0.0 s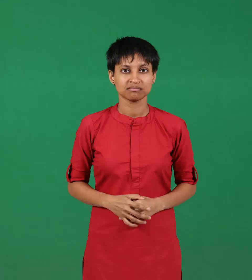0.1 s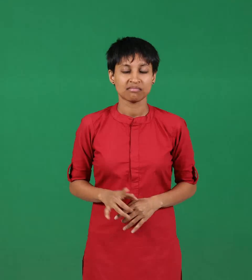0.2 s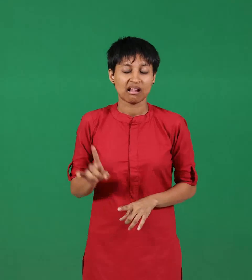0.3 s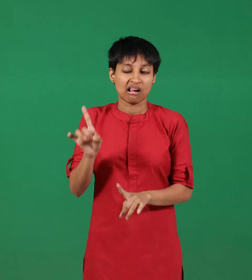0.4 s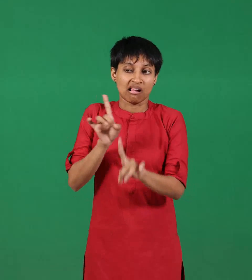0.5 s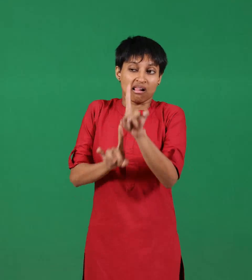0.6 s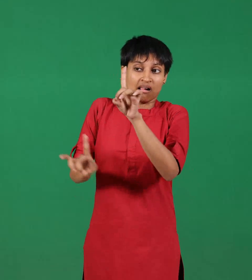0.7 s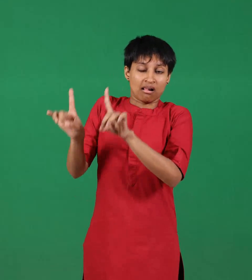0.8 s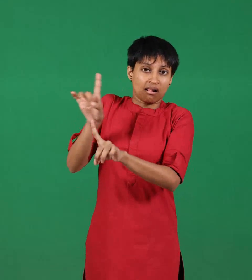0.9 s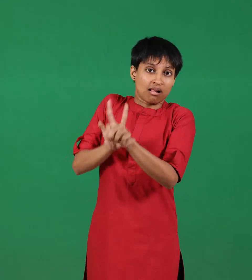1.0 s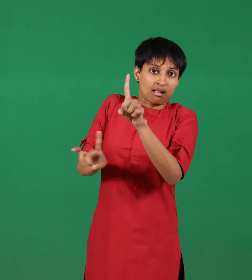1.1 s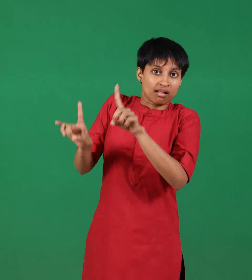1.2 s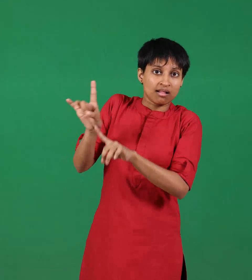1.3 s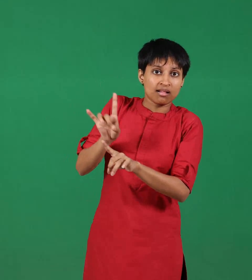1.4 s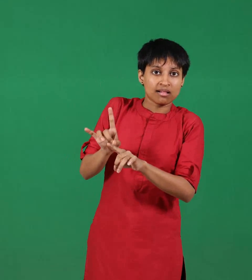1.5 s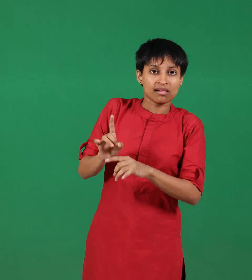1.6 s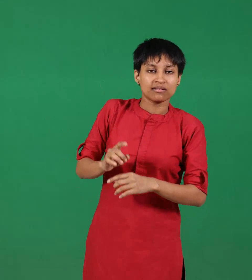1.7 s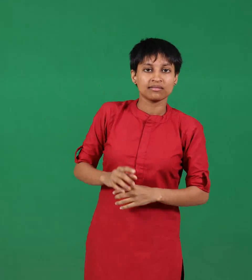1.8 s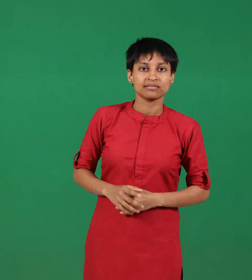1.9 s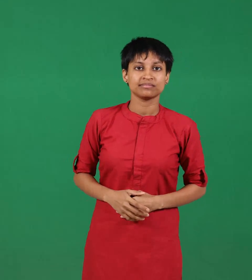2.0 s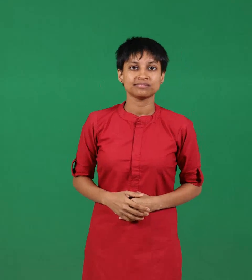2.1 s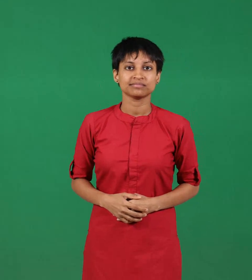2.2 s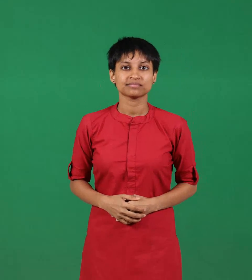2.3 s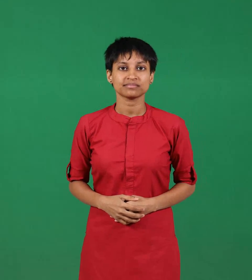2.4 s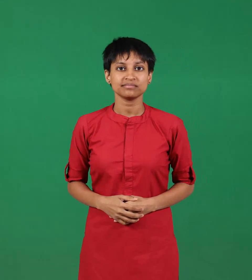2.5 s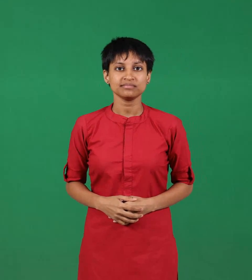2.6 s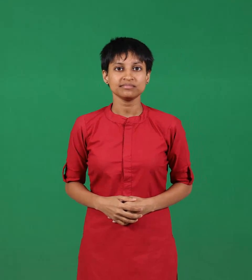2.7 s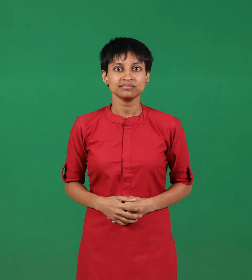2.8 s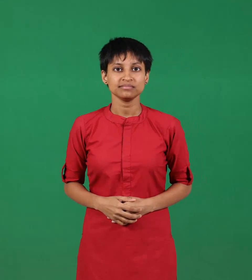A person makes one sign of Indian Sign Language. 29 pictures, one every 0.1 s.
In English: excuse
